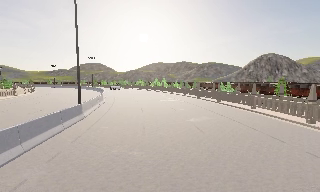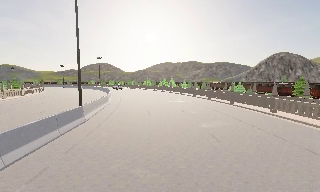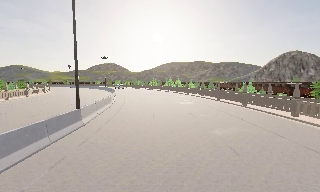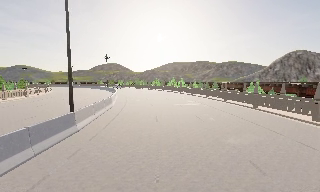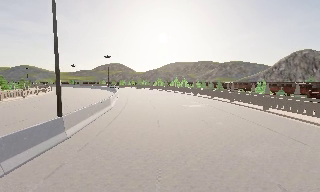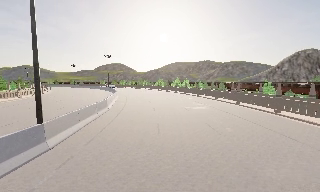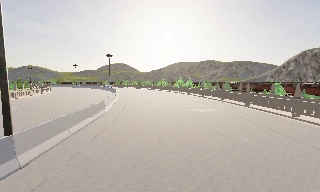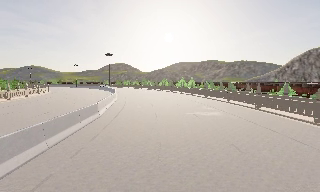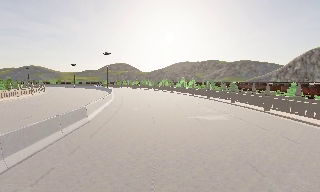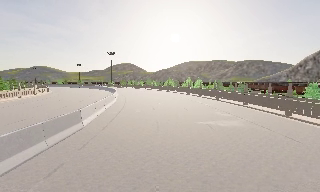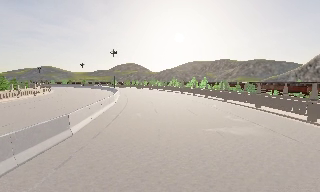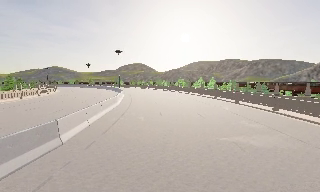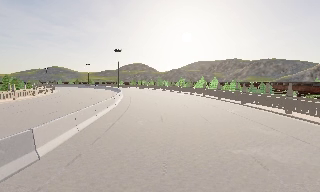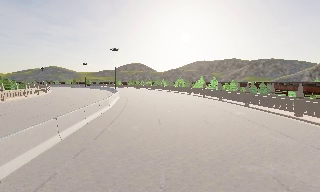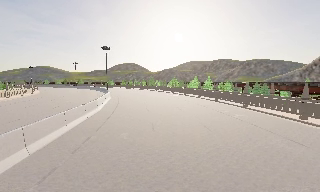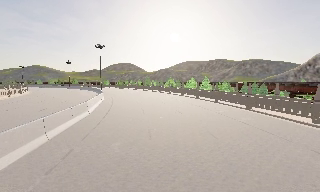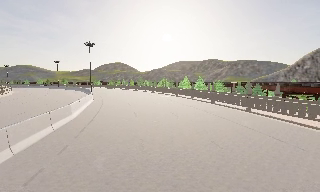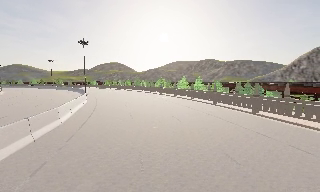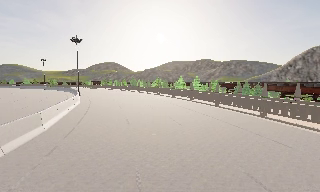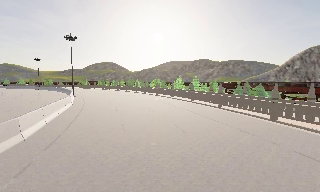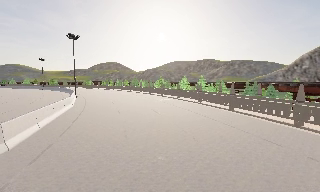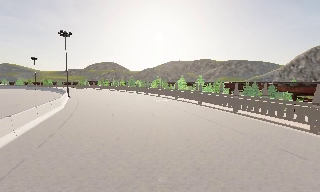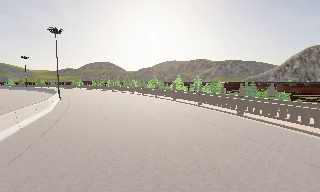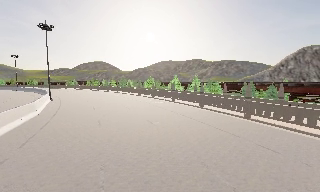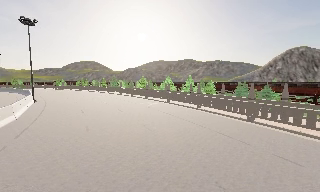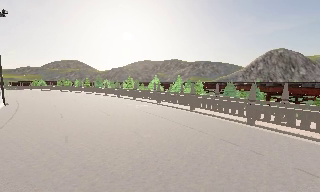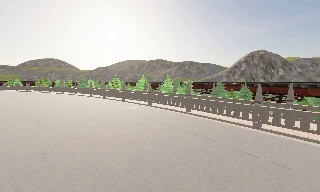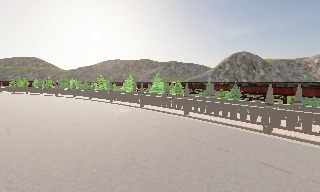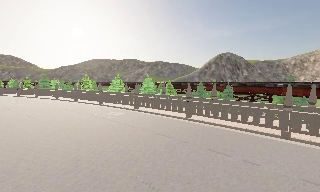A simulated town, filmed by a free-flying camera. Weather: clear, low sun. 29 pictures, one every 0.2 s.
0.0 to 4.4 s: The camera travels forward, about 35 m, so what stands in front looms larger.
4.4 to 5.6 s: The camera pans to its right, which is clockwise from overhead, by about 25 degrees. It travels forward and to its left, about 9 m, so what stands in front looms larger.
The film runs forward here.
